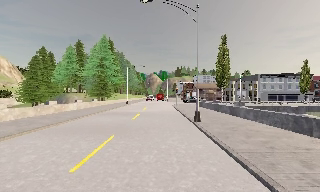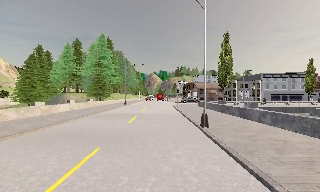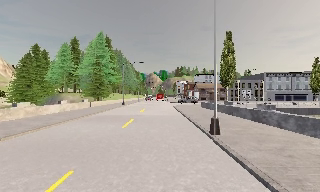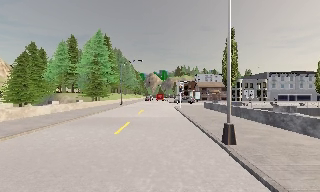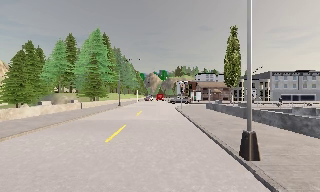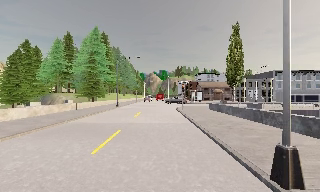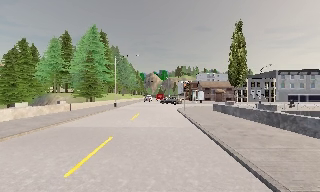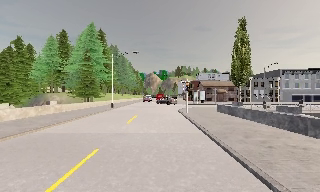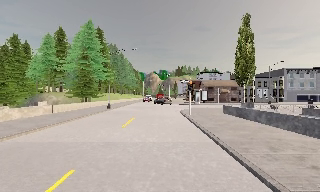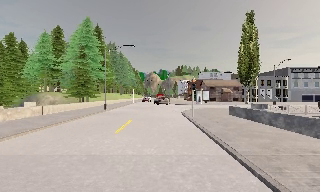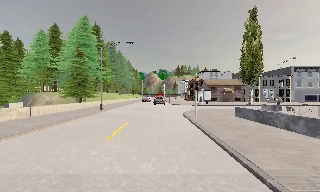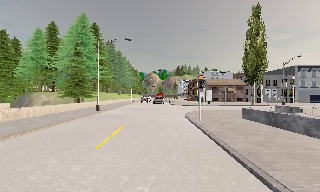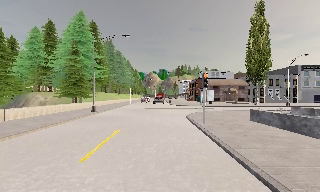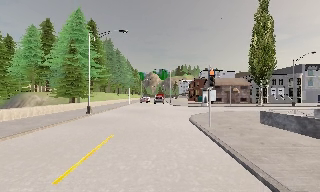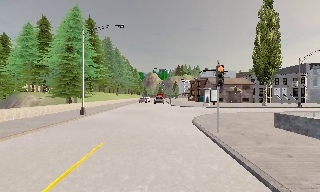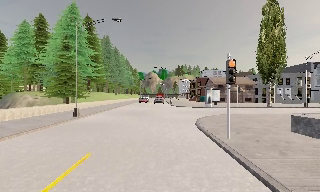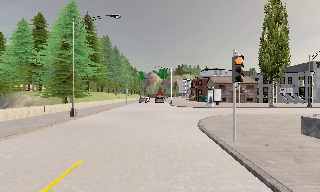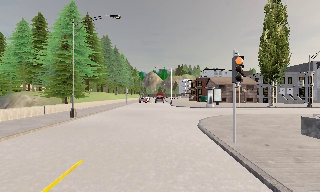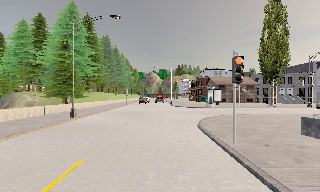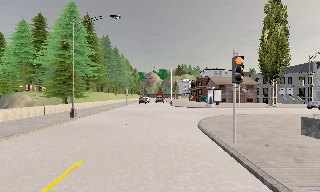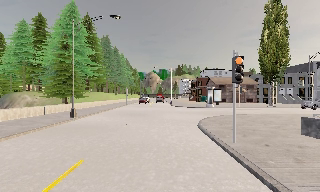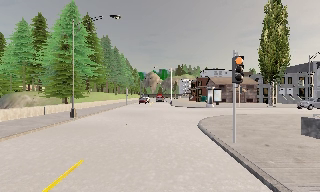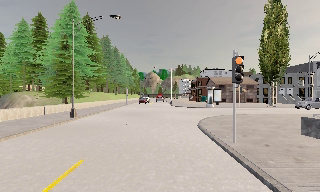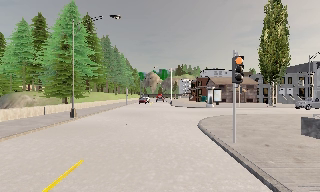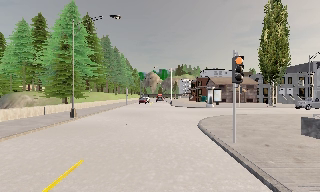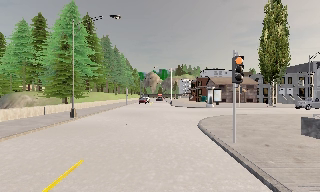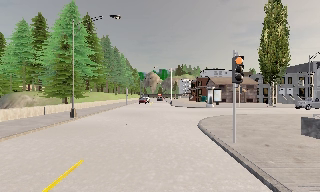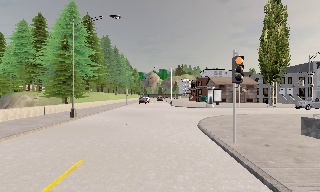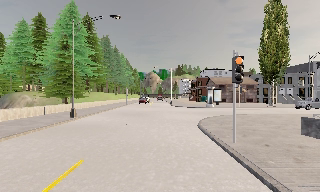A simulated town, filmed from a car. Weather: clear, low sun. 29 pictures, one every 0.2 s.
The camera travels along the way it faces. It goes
forward.
0.0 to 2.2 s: The camera travels forward, about 15 m, so what stands in front looms larger.
2.2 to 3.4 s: The camera travels forward, about 5 m, so what stands in front looms larger. It loses speed.
3.4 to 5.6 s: The camera keeps its place and its aim.
The film runs forward here.
